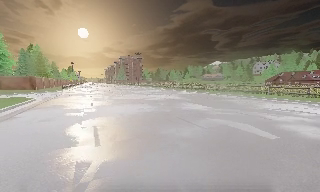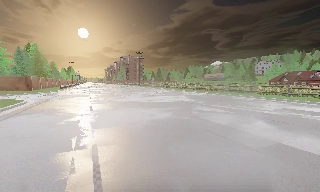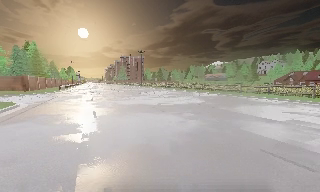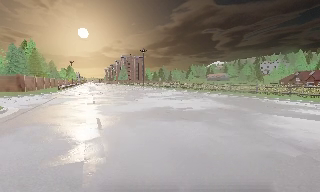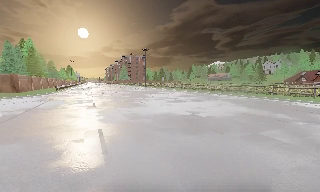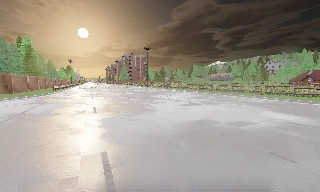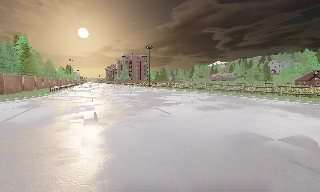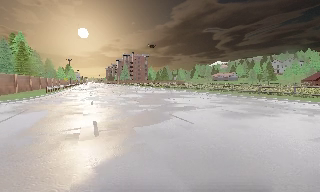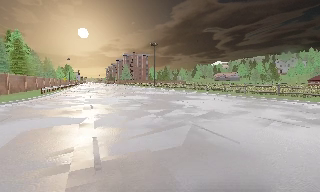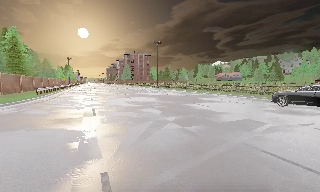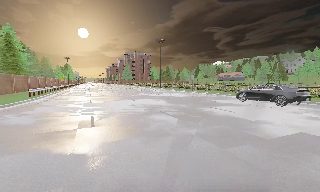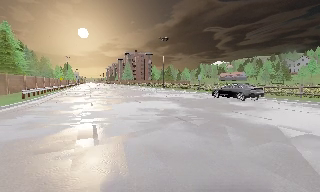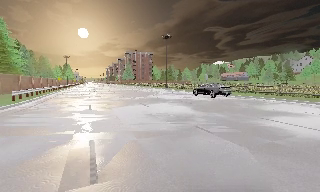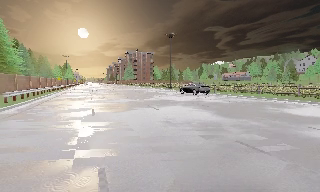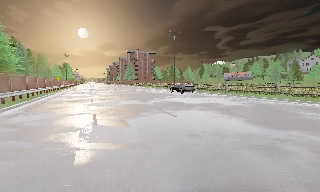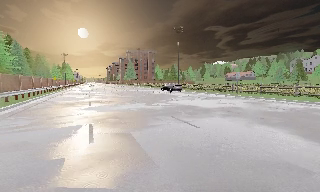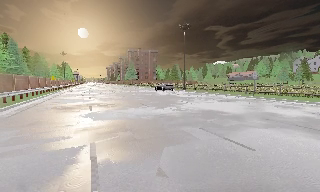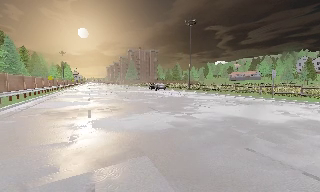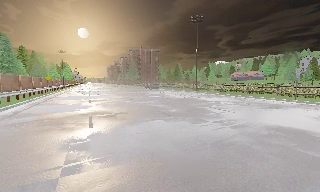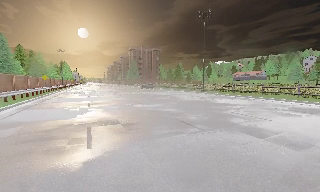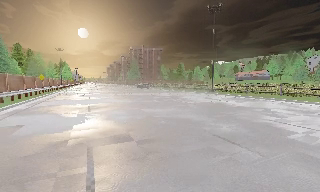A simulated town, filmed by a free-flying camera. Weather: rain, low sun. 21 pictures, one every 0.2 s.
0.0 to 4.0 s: The camera travels forward and to its left, about 40 m, so what stands in front looms larger.
The film runs forward here.
